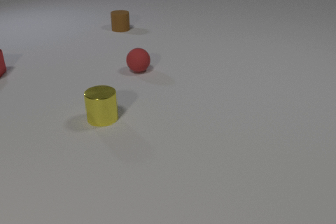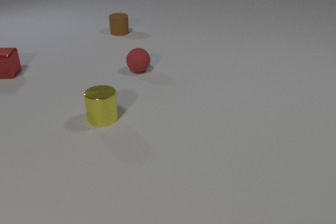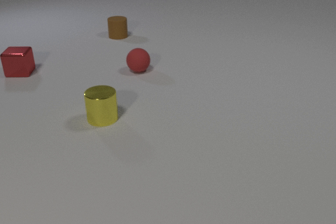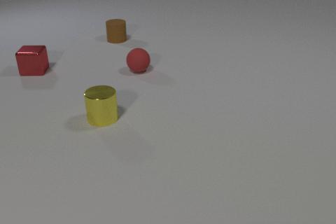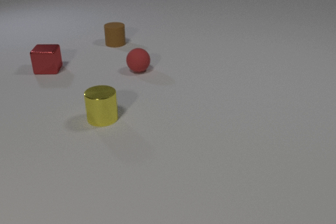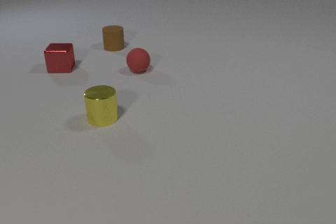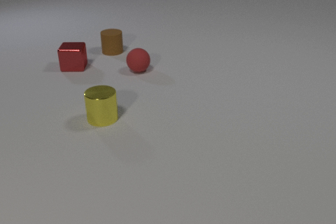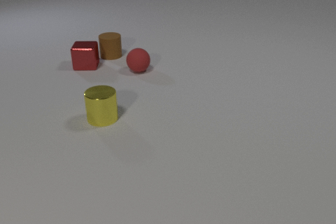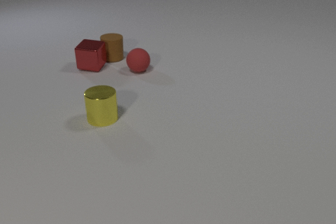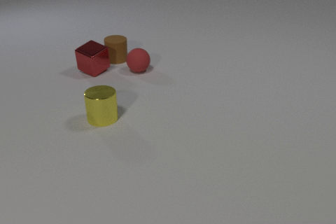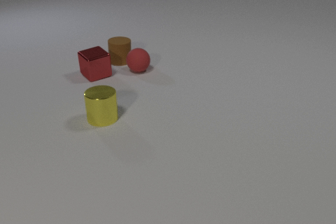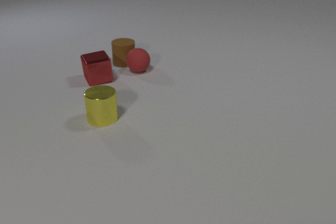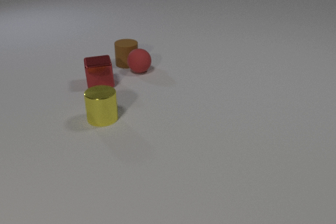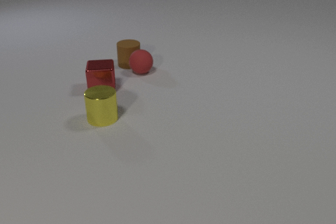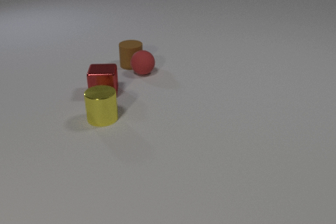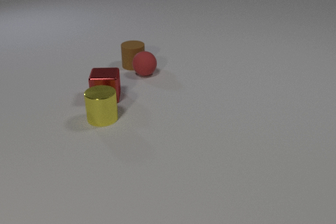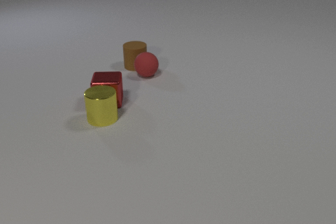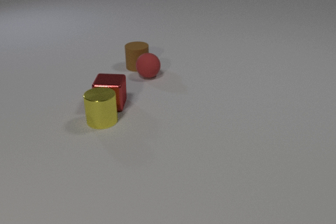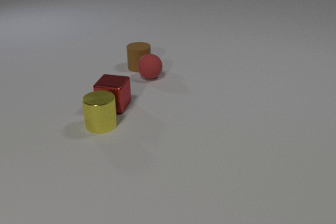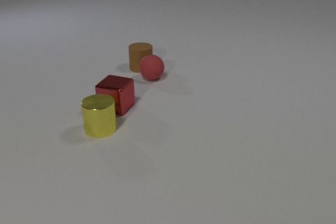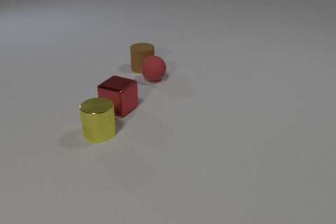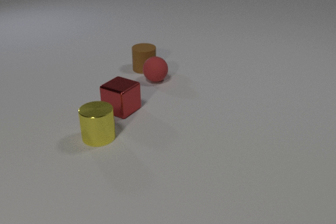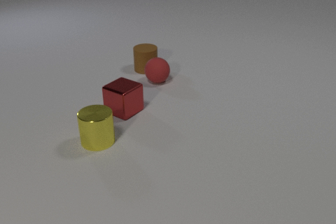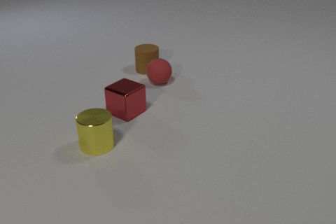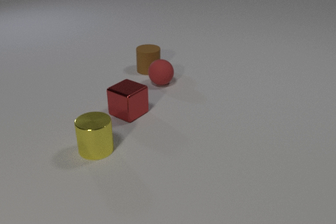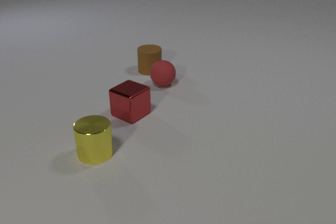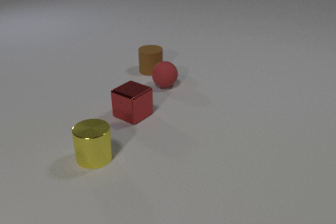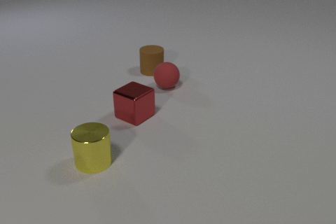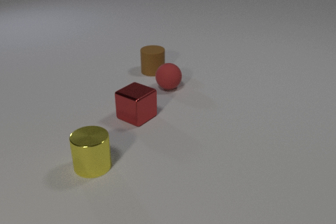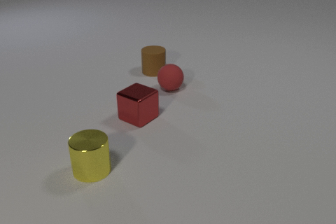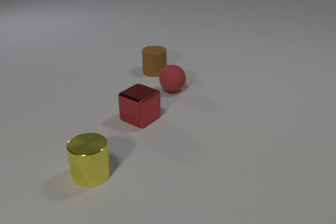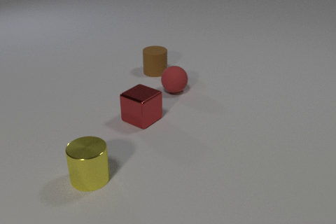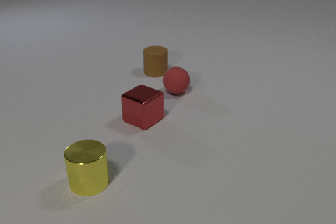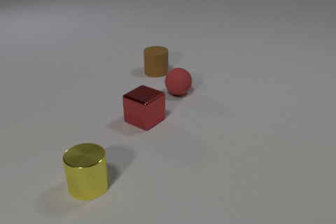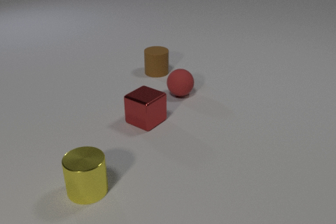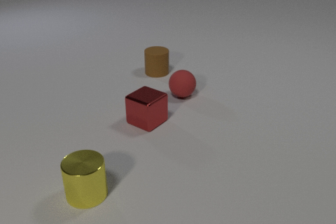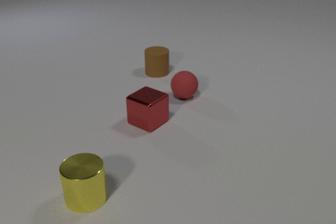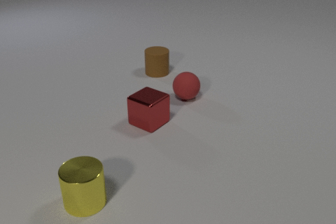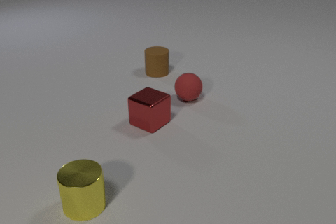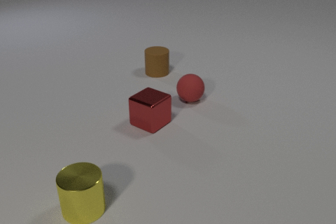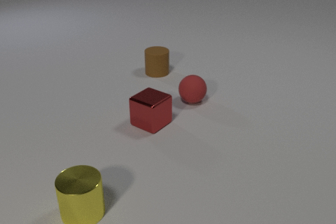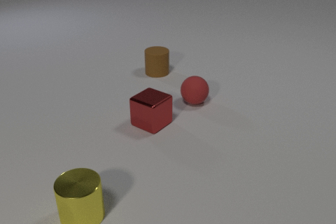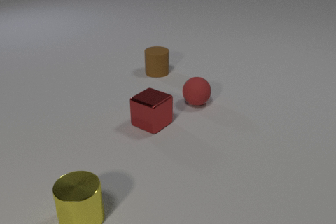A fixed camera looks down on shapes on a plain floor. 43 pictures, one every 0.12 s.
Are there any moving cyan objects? no.
How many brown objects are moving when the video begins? 1.
What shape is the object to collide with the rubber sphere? cylinder.
0.00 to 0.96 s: The red metal cube slides to the right. The brown rubber cylinder slides toward the camera. The red metal cube and the brown rubber cylinder collide.
0.96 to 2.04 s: The red metal cube slides toward the camera, spins clockwise seen from above by about 75 degrees, its near face sliding to the left. The brown rubber cylinder slides toward the camera and to the right. The red rubber sphere rolls toward the camera and to the right. The brown rubber cylinder and the red rubber sphere collide. The red metal cube and the yellow metal cylinder collide.
2.04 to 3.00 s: The red metal cube slides toward the camera and to the right, spins clockwise seen from above by about 30 degrees, its near face sliding to the left. The brown rubber cylinder slides to the right and toward the camera. The yellow metal cylinder slides toward the camera. The red rubber sphere rolls toward the camera and to the right.
3.00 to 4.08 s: The red metal cube slides to the right and toward the camera. The brown rubber cylinder slides to the right and toward the camera. The yellow metal cylinder slides toward the camera. The red rubber sphere rolls toward the camera and to the right.
4.08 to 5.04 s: The yellow metal cylinder slides toward the camera. The red rubber sphere rolls toward the camera and to the right.
